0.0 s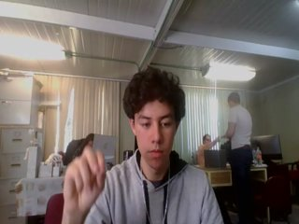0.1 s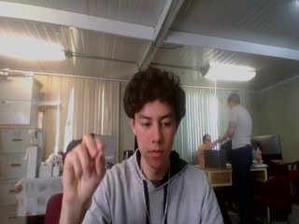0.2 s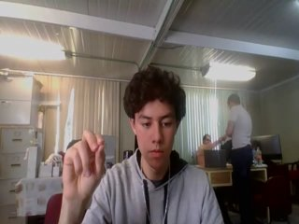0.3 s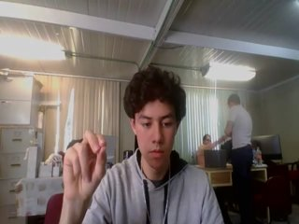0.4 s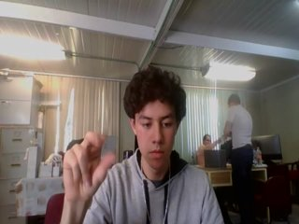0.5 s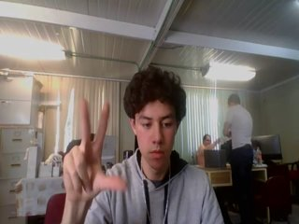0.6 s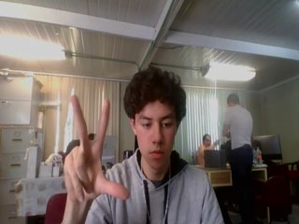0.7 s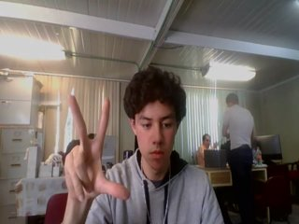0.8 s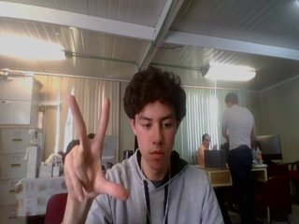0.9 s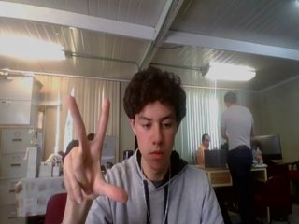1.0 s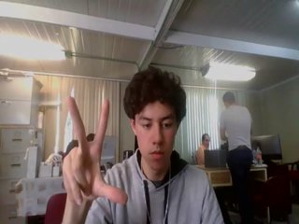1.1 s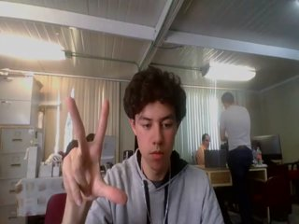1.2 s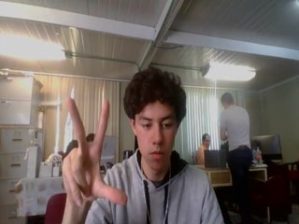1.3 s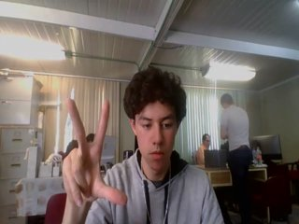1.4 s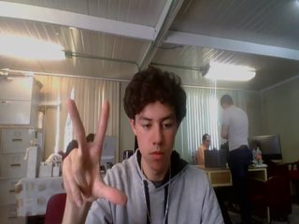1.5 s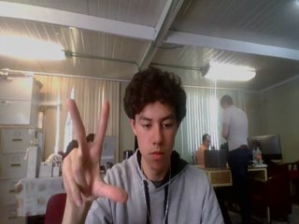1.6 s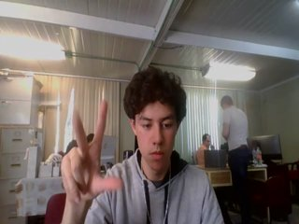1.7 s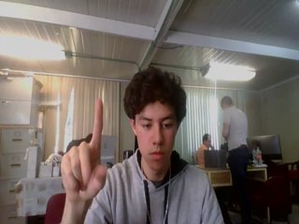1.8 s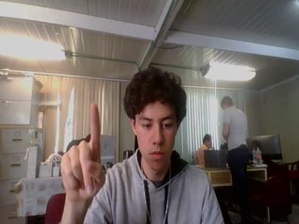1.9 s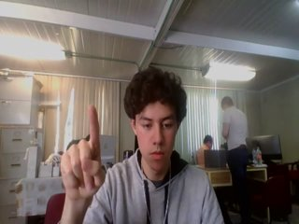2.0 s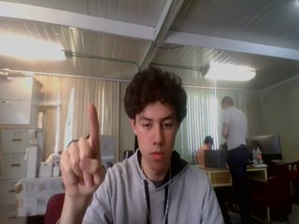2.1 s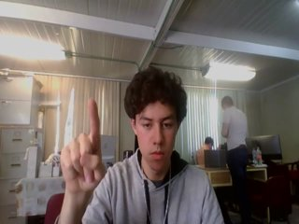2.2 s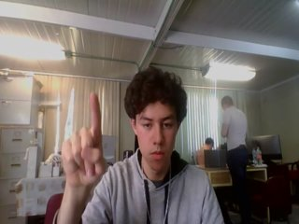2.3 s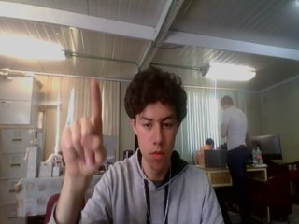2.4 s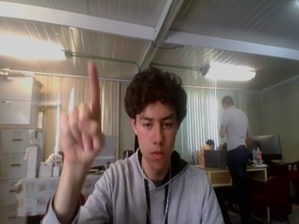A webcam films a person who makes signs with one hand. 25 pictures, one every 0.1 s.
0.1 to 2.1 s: Zoom in.
